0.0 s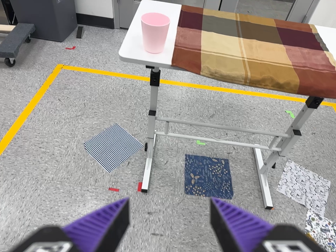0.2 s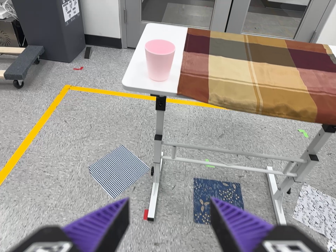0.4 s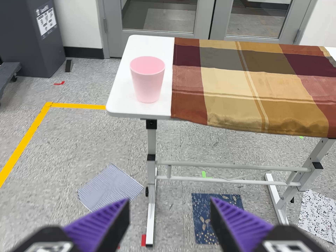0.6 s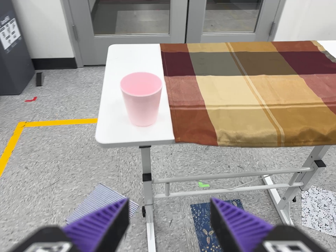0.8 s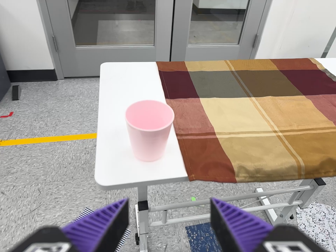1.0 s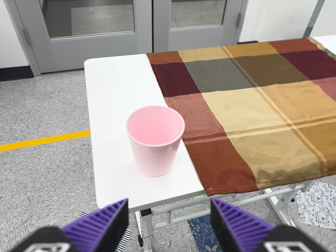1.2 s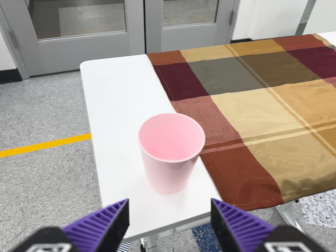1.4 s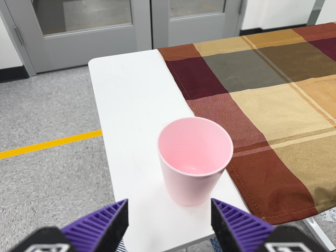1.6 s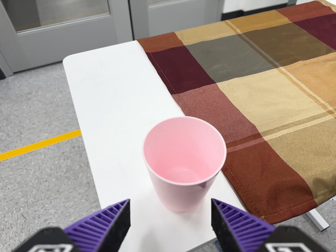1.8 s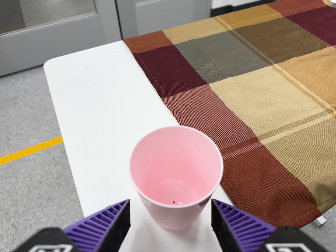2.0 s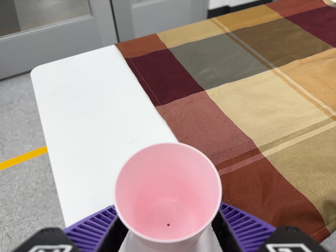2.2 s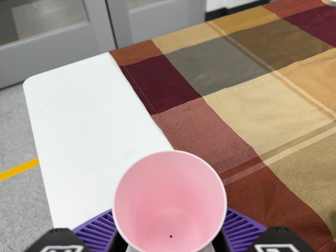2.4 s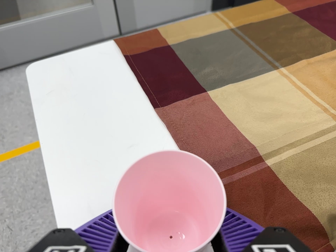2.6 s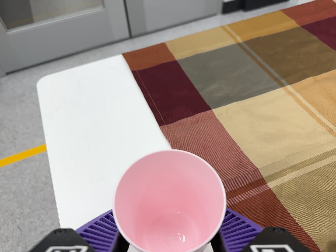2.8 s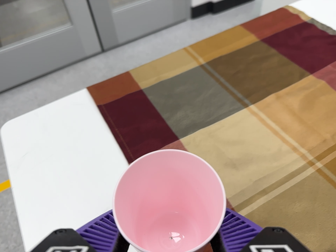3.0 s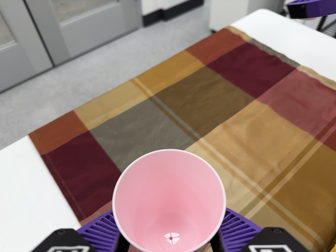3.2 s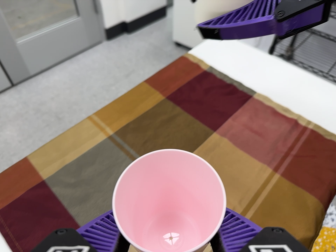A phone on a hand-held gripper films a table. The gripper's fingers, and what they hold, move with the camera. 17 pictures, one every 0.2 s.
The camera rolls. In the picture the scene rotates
counterclockwise.
0.0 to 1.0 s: The camera pans to its right by about 15 degrees. It travels forward, toward the top of its view and to its left, about 40 cm, so what stands in front looms larger. It rolls about its line of sight by about 15 degrees, and the scene rotates counterclockwise.
1.0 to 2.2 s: The camera travels forward and toward the top of its view, about 18 cm, so what stands in front looms larger. It rolls about its line of sight by about 10 degrees, and the scene rotates counterclockwise.
2.2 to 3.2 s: The scene slides to the left, as the camera pans about 15 degrees to its right. It travels toward the top of its view, about 20 cm, so close, fixed things drift downward. It rolls about its line of sight by about 15 degrees, and the scene rotates counterclockwise.
The film runs forward here.
